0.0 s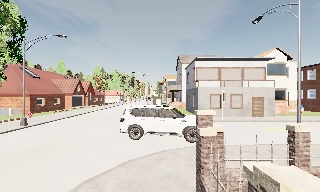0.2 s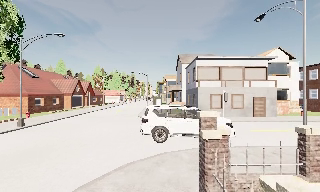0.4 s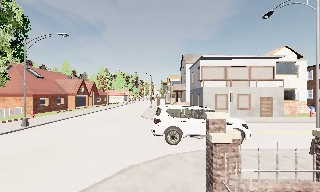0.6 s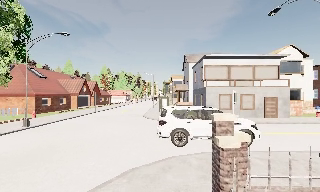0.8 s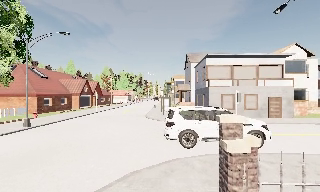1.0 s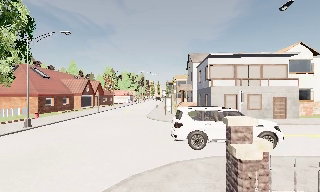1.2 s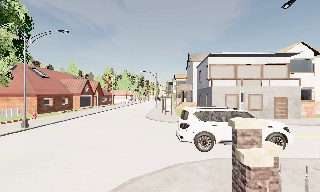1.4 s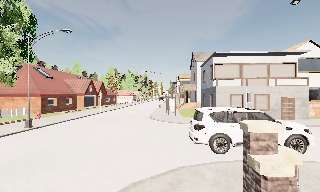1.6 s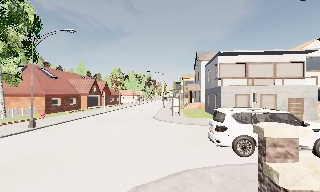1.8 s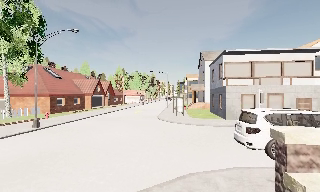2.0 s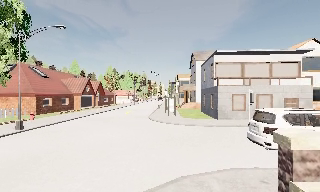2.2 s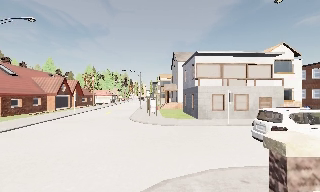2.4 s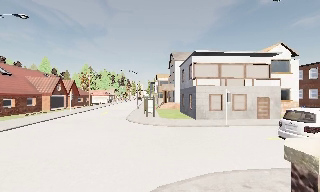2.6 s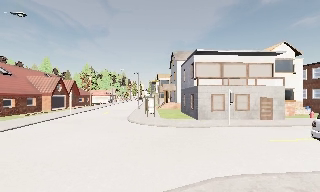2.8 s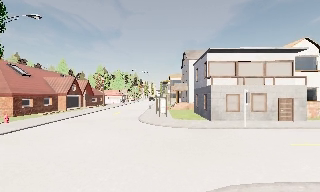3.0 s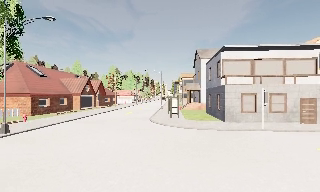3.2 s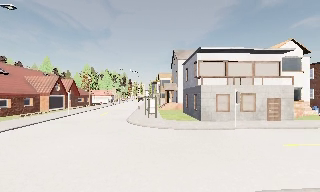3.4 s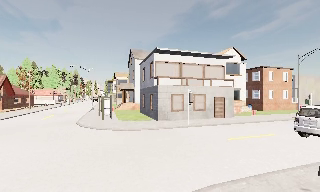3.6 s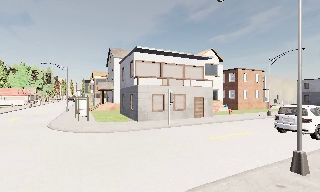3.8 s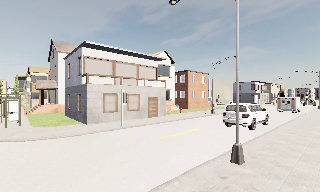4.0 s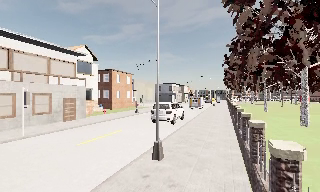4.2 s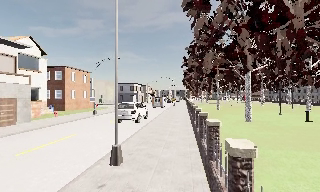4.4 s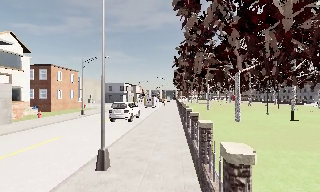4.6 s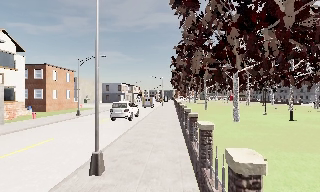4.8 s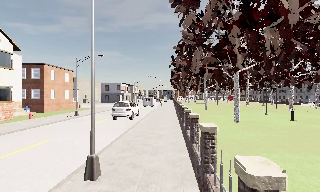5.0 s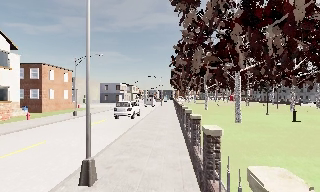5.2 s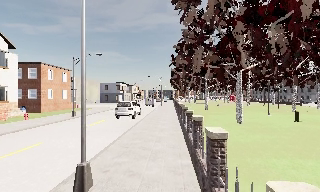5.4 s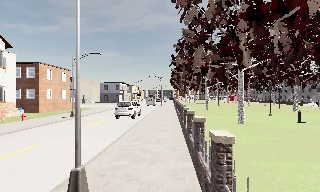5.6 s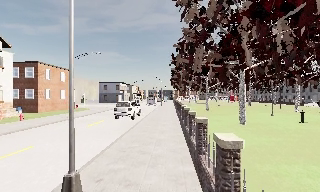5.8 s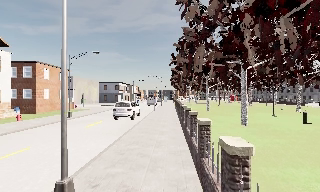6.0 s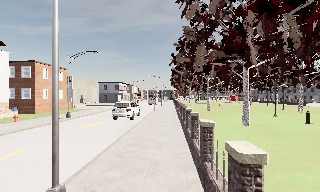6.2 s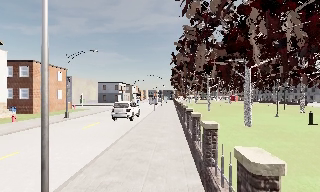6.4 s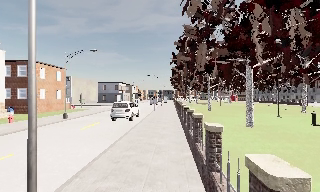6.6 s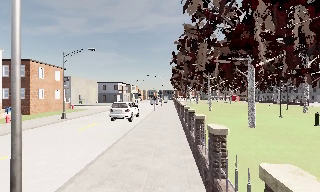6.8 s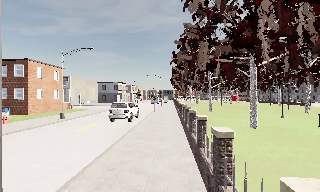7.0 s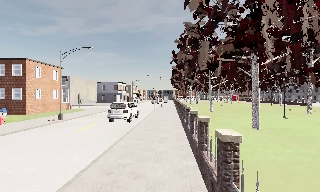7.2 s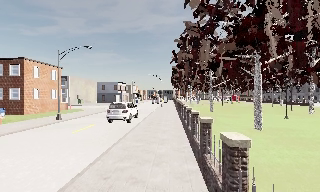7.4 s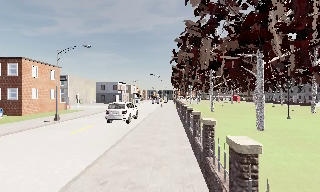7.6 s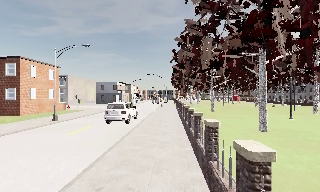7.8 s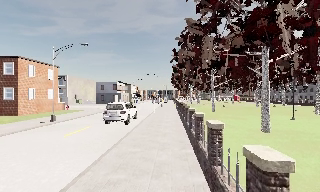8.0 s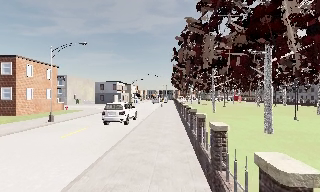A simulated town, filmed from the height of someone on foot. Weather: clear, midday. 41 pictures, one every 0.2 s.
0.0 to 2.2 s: The camera travels forward, about 2.5 m, so what stands in front looms larger.
2.2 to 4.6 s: The scene slides to the left, as the camera pans about 85 degrees to its right. It travels forward, about 3.5 m.
4.6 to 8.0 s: The camera travels forward, about 5 m, so what stands in front looms larger.
The film runs forward here.
